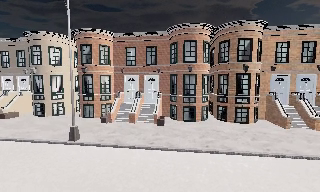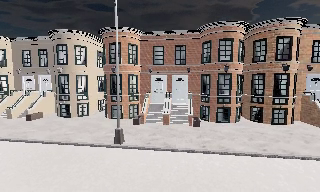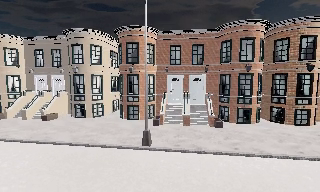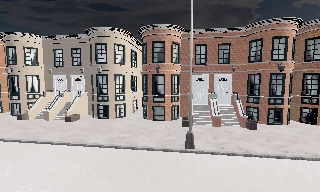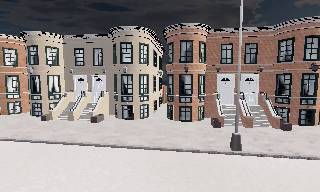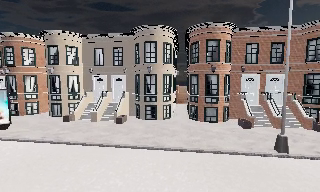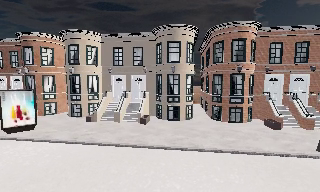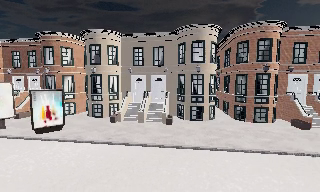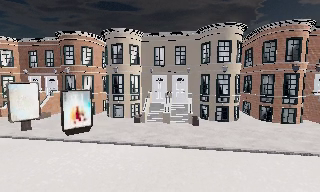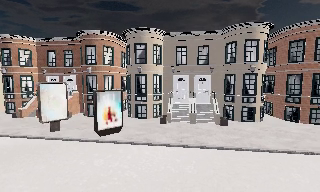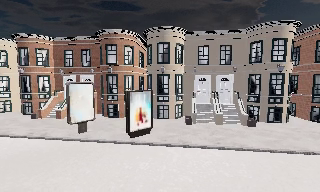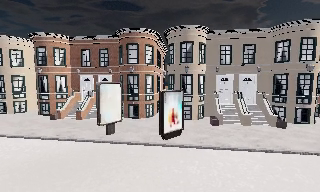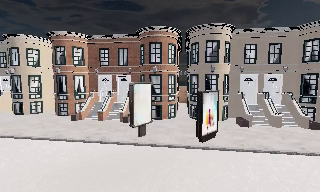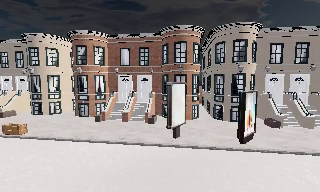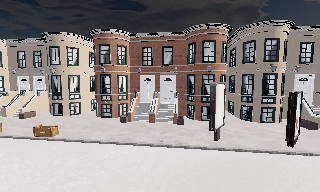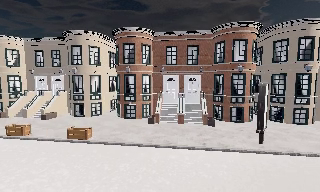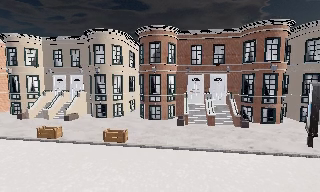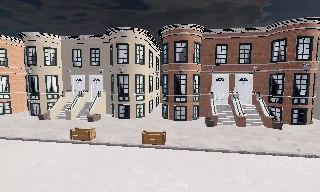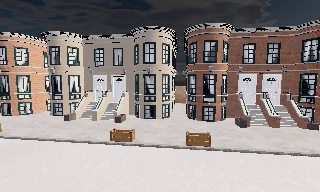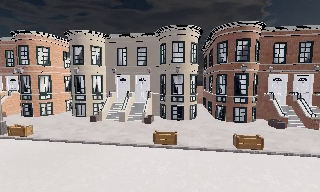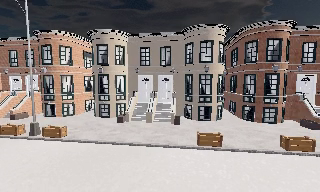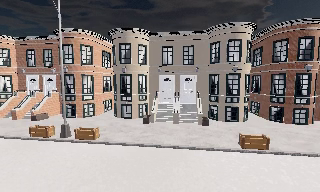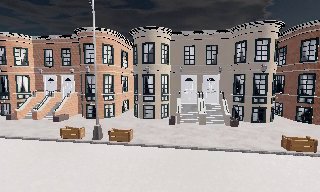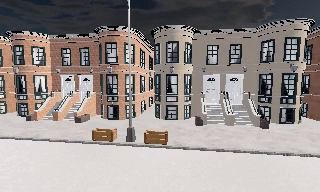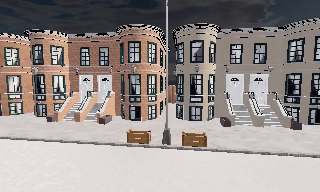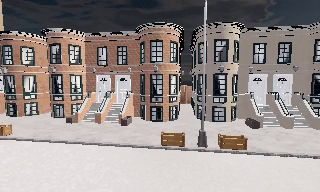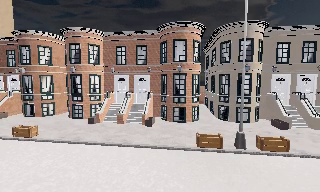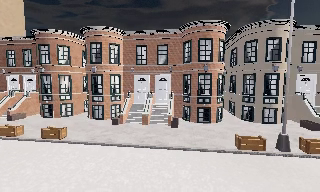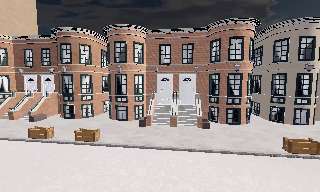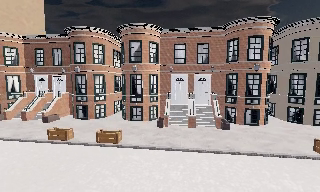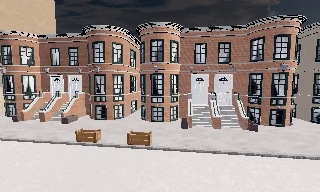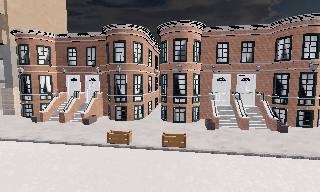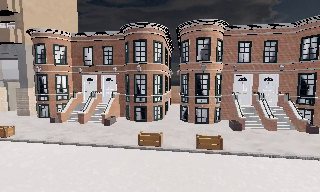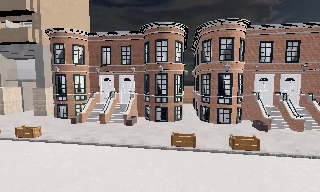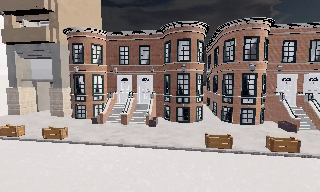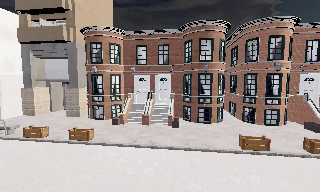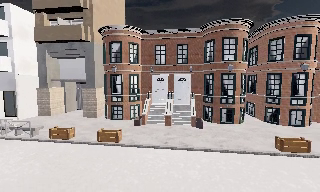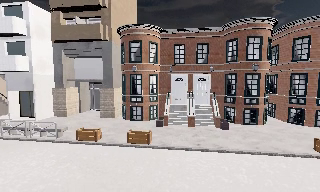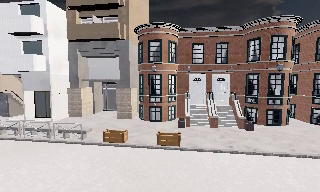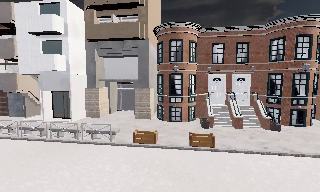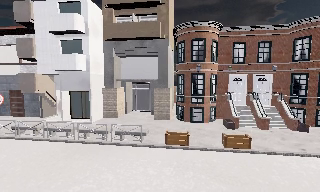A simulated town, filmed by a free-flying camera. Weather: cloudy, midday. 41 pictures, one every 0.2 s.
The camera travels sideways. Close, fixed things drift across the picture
to the right.
0.0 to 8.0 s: The camera travels to its left, about 70 m, so close, fixed things drift to the right.
The film runs backward here.
